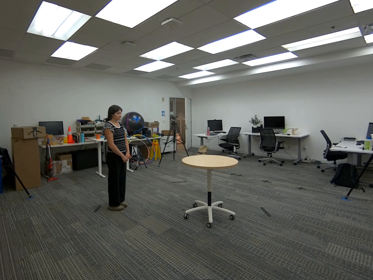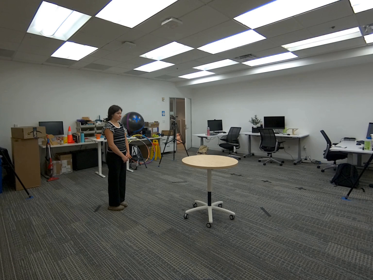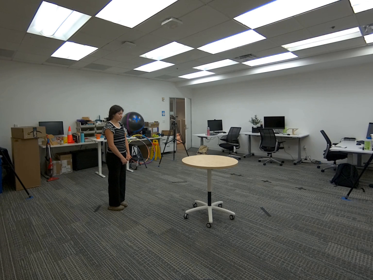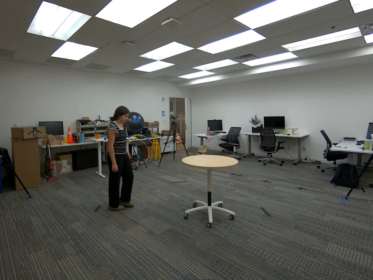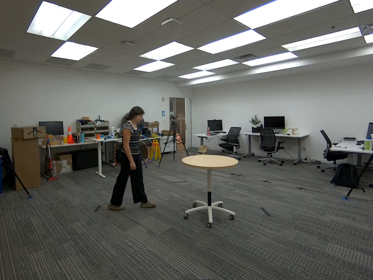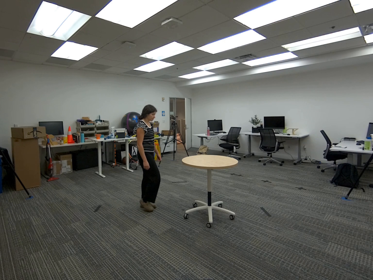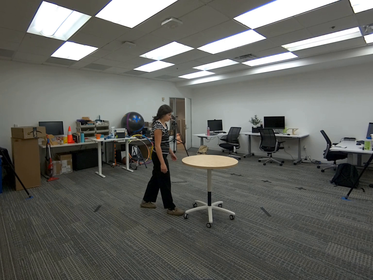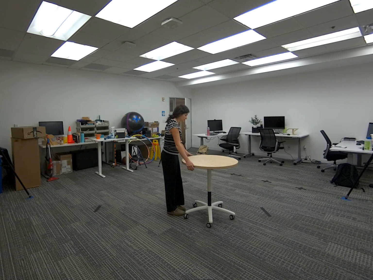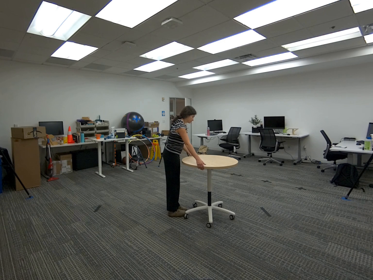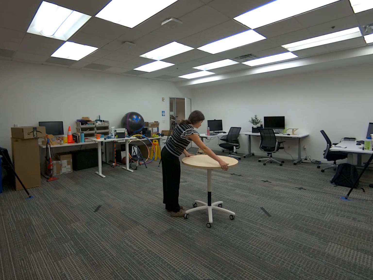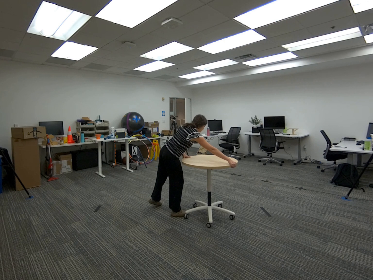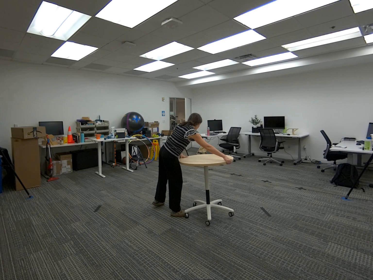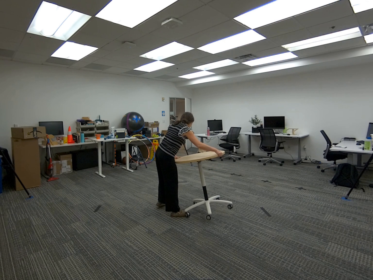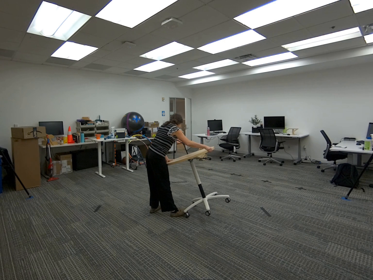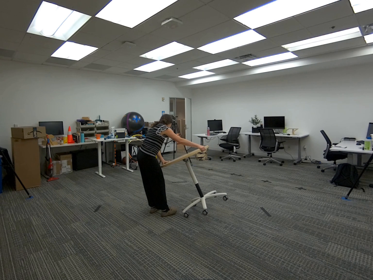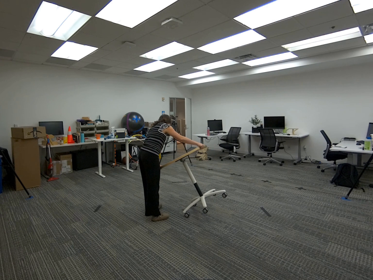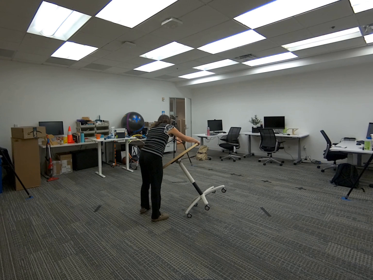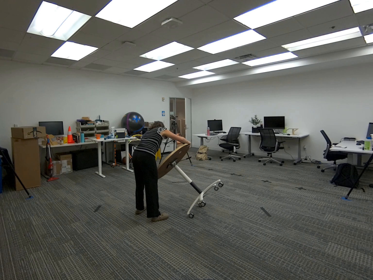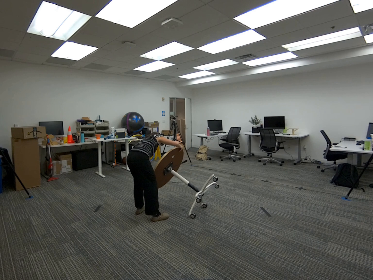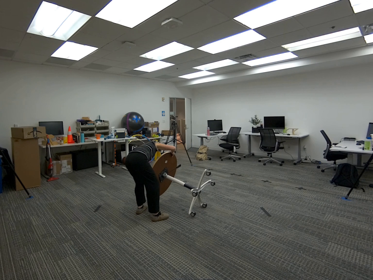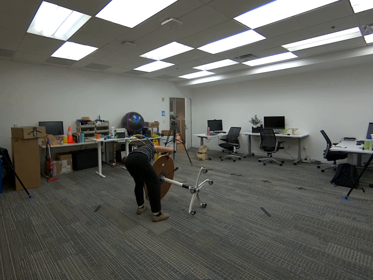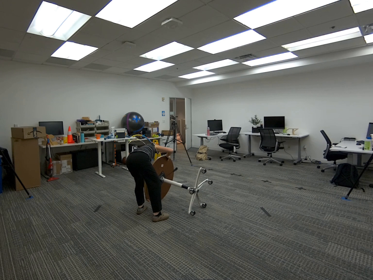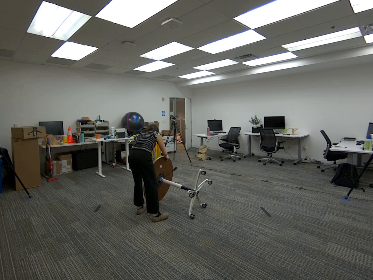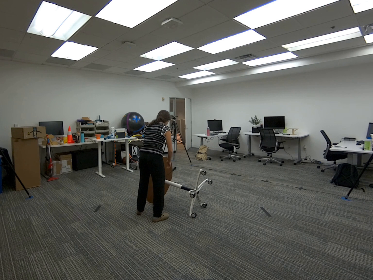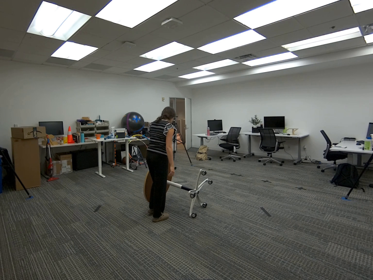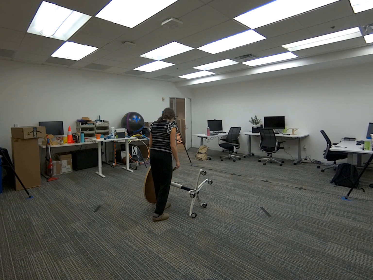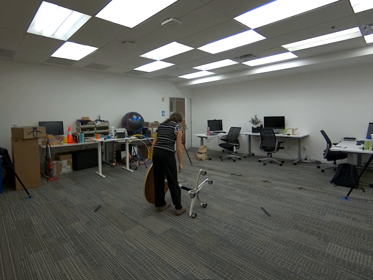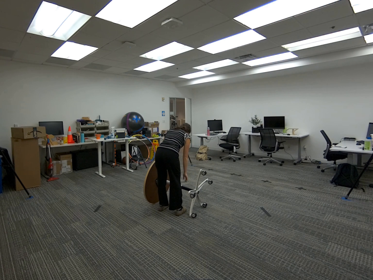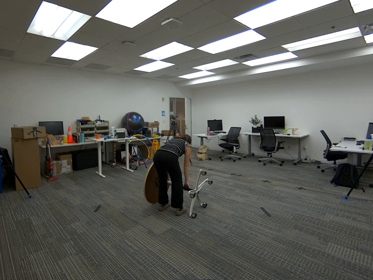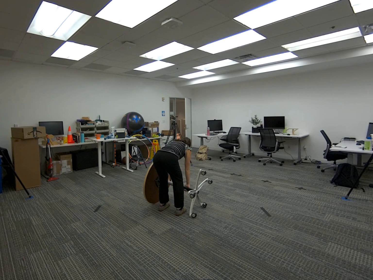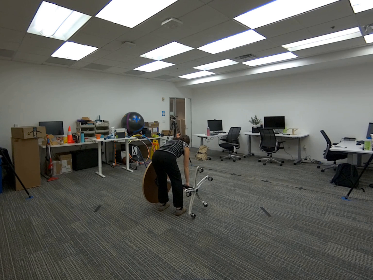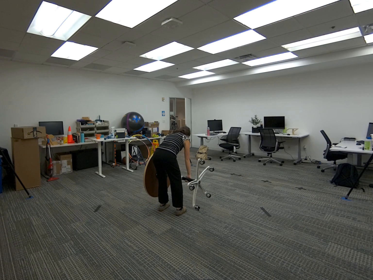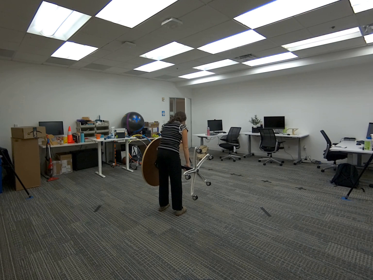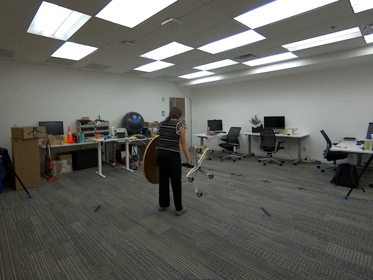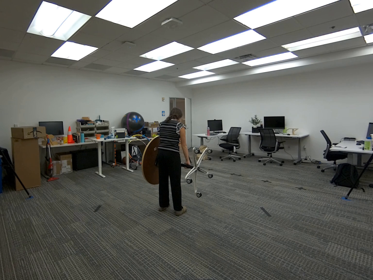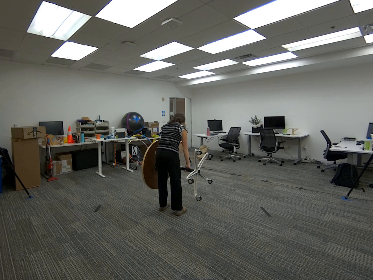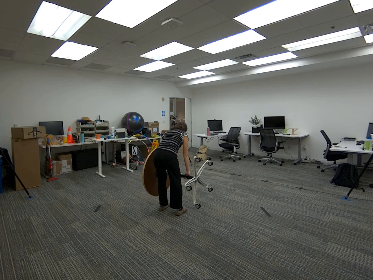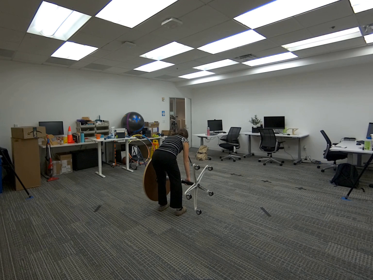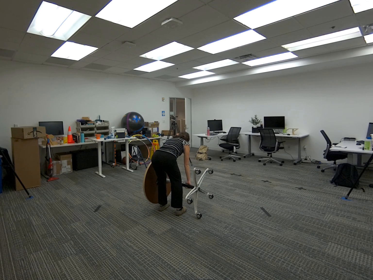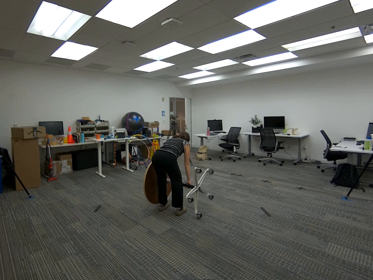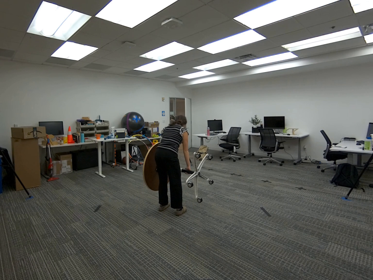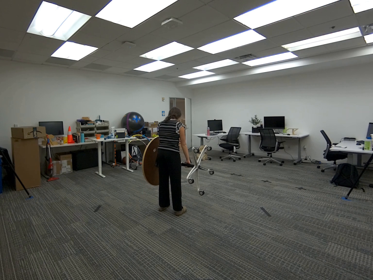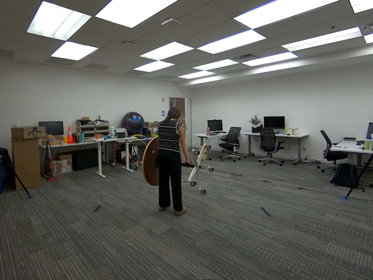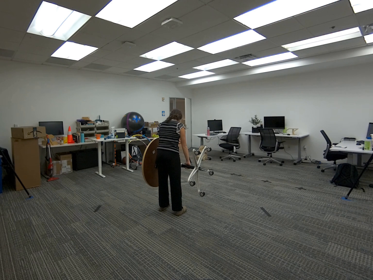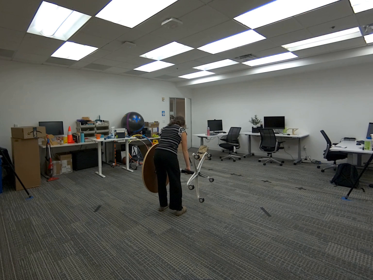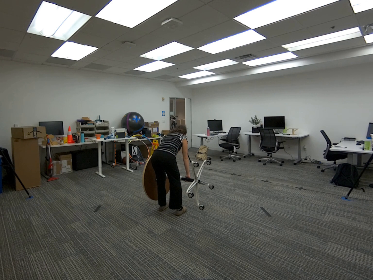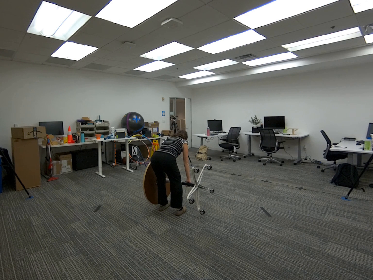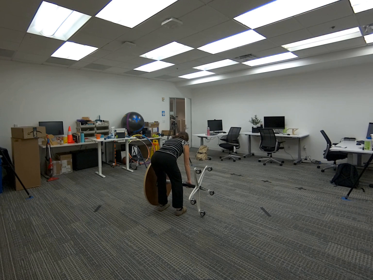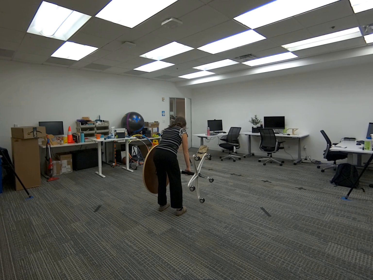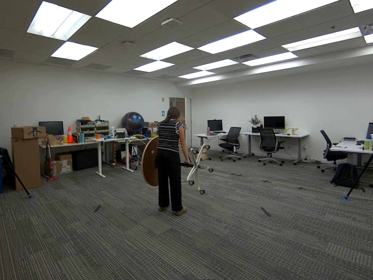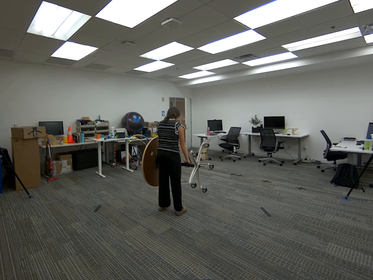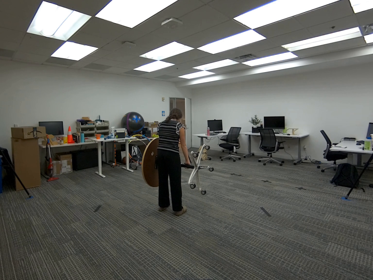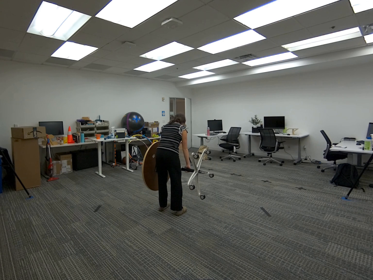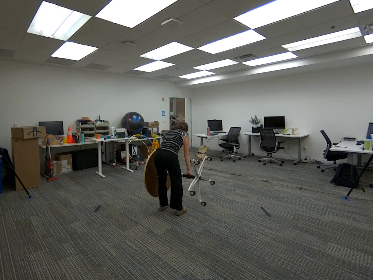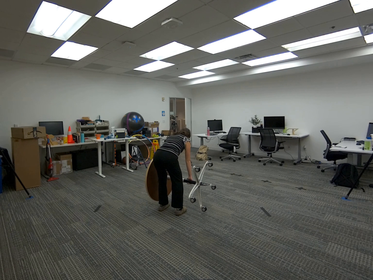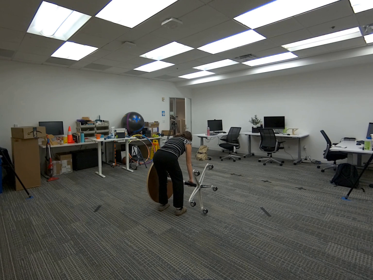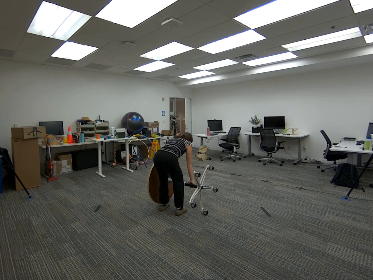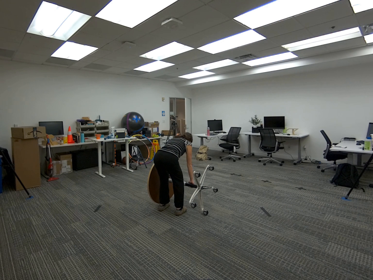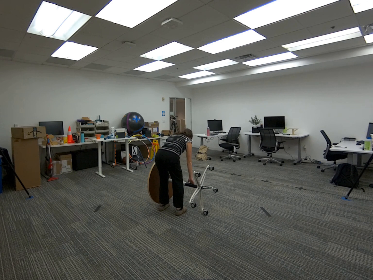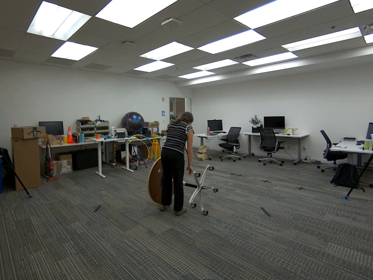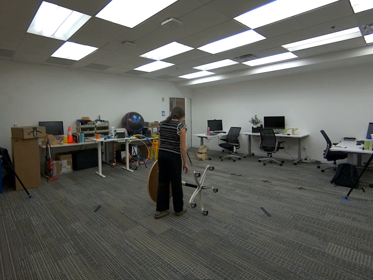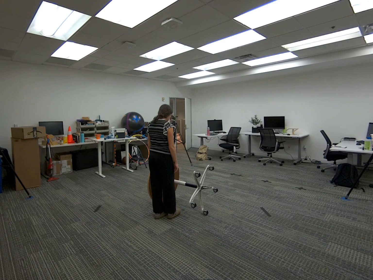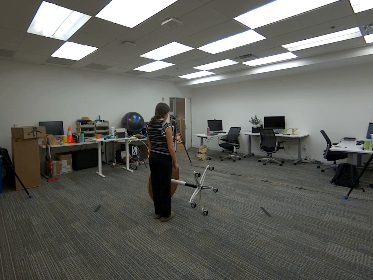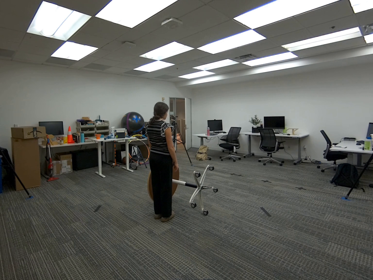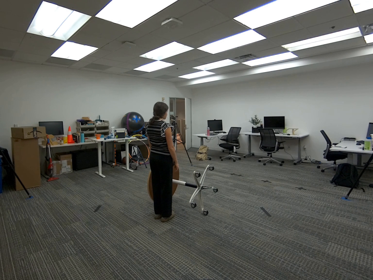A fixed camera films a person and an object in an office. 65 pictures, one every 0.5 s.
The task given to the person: Walk to the round table and lower it onto its side. Using both hands, grasp the central support (neck) of the table, then lift it slightly and lower it back down. Repeat this lifting and lowering motion until you are finished, and leave the table on its side.
